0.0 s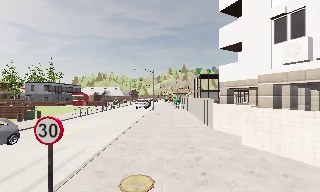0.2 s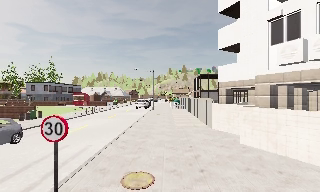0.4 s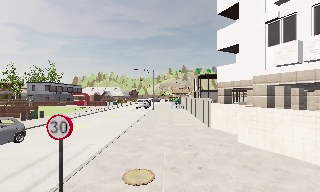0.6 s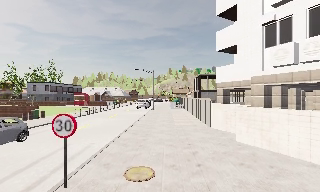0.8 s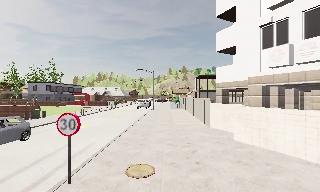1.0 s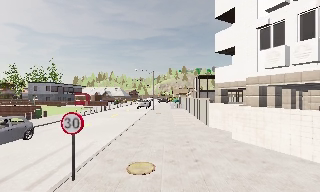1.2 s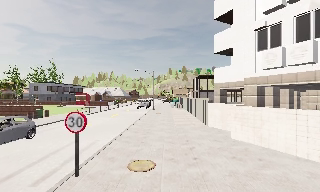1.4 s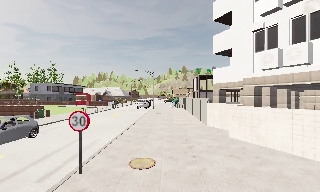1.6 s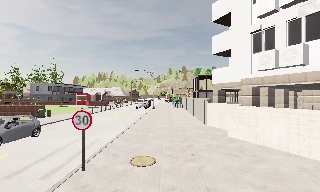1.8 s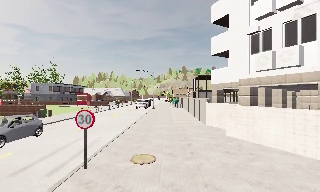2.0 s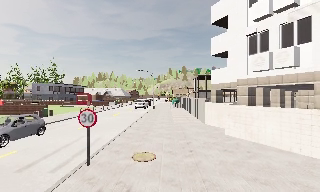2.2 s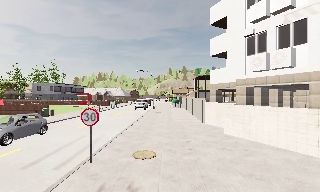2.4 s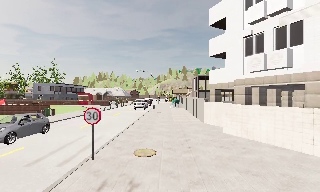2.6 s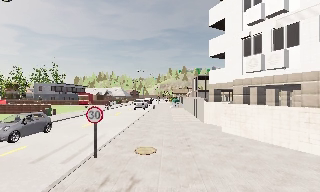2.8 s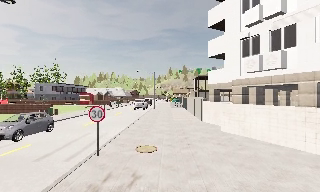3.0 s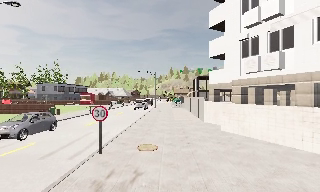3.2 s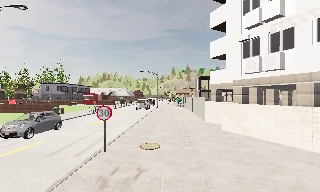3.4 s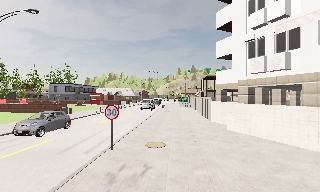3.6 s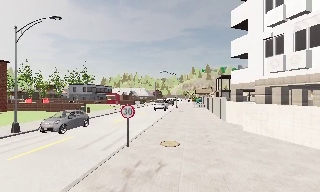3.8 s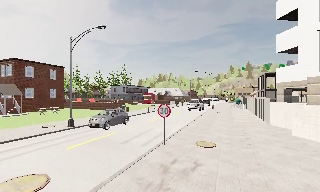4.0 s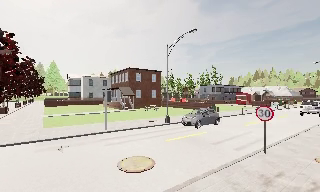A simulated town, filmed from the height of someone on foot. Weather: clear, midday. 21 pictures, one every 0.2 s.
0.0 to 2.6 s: The camera travels backward, about 2.5 m, so what stands in front gets smaller.
2.6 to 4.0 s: The scene slides to the right, as the camera pans about 50 degrees to its left. It travels backward, about 1.5 m.
The film runs backward here.
